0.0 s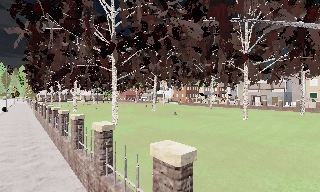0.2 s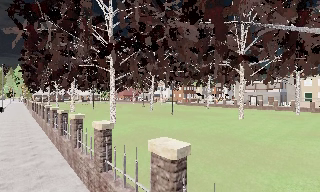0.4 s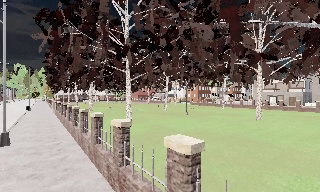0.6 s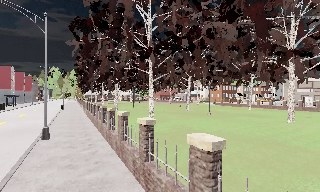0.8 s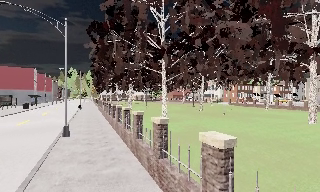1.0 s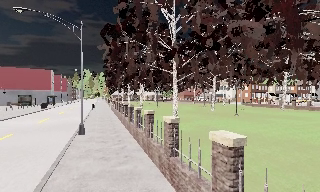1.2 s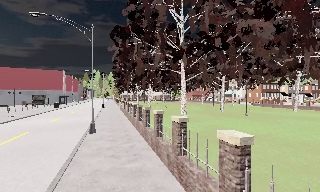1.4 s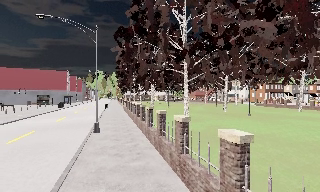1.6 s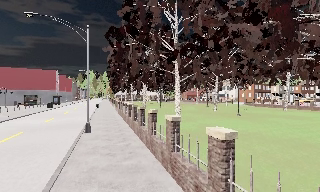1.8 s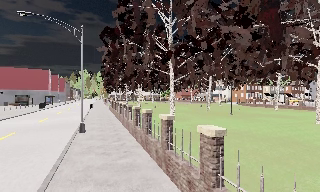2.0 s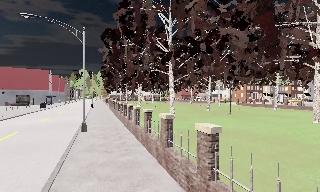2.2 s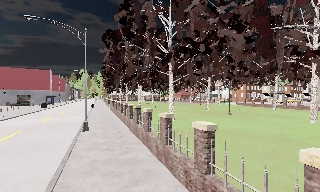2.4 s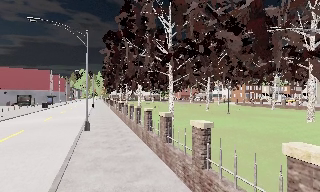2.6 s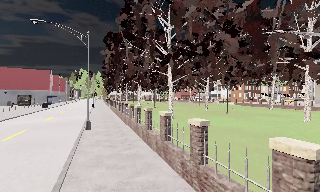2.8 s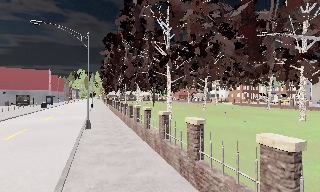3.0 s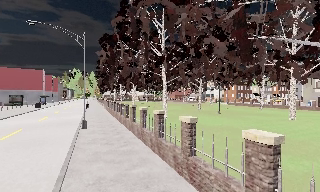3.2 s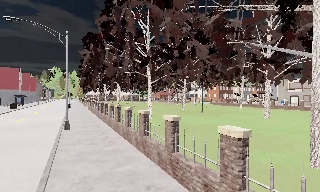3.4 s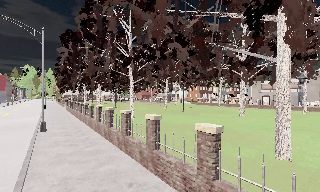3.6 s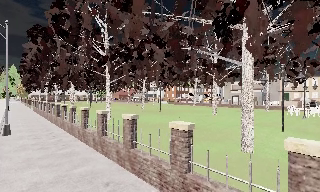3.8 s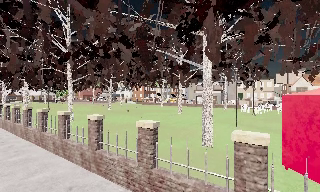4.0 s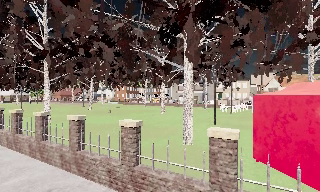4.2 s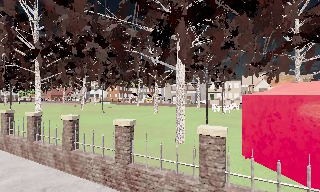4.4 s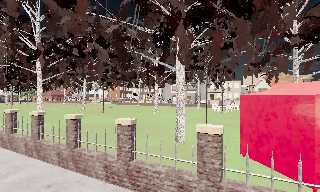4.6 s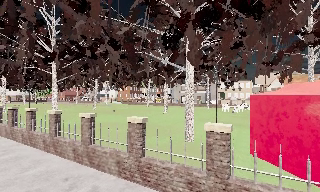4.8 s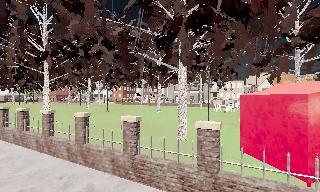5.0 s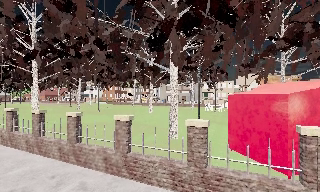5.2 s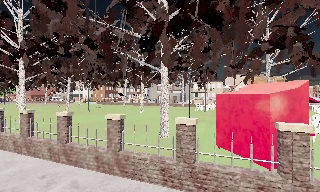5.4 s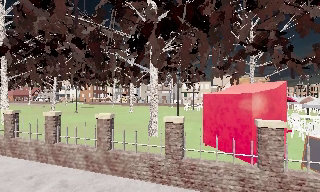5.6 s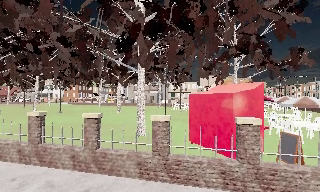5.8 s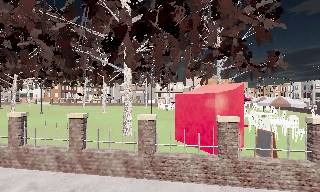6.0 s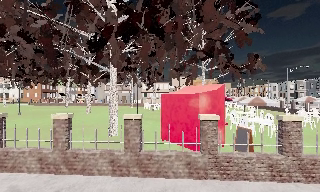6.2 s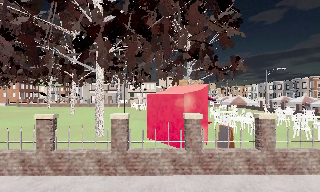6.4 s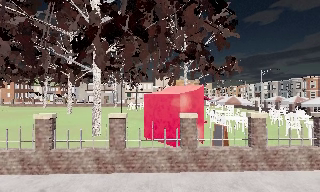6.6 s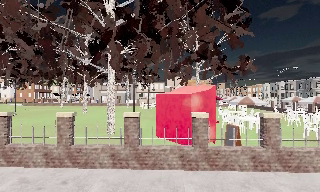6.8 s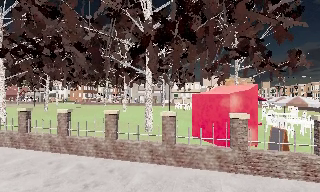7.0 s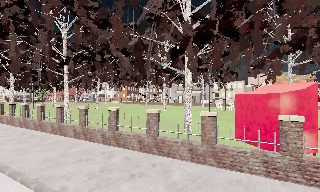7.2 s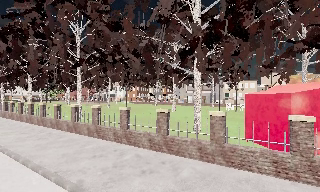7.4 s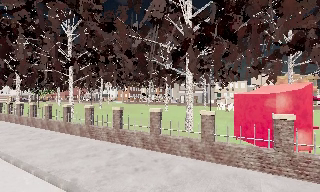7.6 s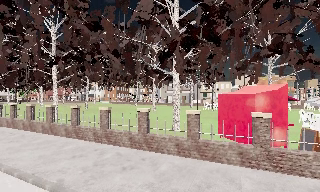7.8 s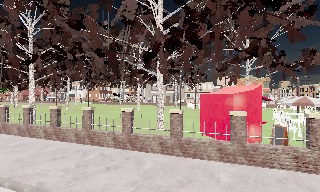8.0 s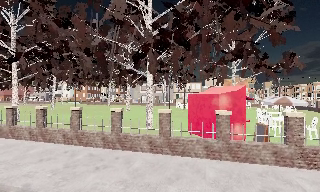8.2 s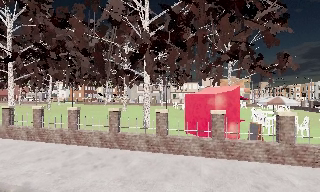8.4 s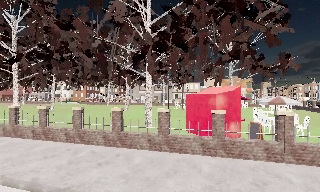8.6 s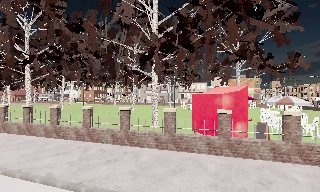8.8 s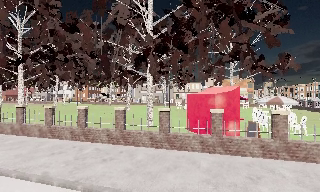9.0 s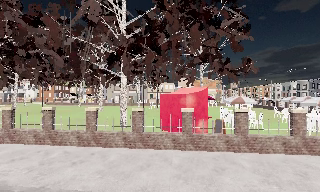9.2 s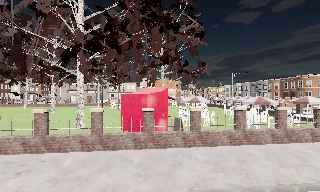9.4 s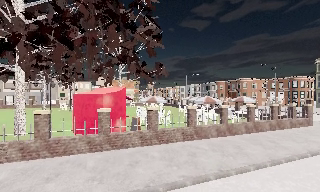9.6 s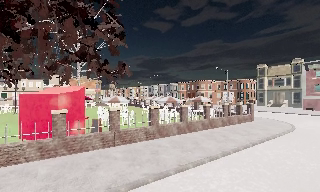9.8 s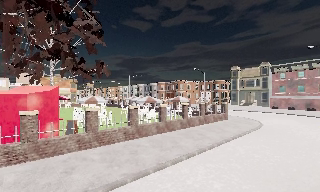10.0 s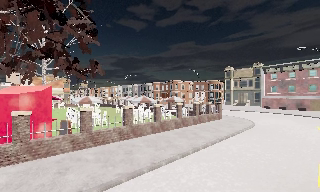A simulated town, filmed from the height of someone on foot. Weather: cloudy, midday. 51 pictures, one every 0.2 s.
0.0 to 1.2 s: The camera swings to its left by about 25 degrees, and the scene slides to the right. It travels backward, about 1 m, so what stands in front gets smaller.
1.2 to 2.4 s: The camera travels backward, about 1 m, so what stands in front gets smaller.
2.4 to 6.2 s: The scene slides to the left, as the camera pans about 70 degrees to its right. It travels backward, about 4 m.
6.2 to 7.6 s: The camera swings to its left by about 25 degrees, and the scene slides to the right. It travels backward, about 1.5 m, so what stands in front gets smaller.
7.6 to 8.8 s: The camera travels backward, about 1 m, so what stands in front gets smaller.
8.8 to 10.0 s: The camera pans to its right, which is clockwise from overhead, by about 60 degrees. It travels backward, about 0.5 m.
The film runs backward here.
